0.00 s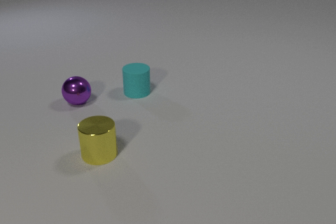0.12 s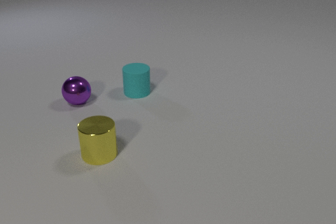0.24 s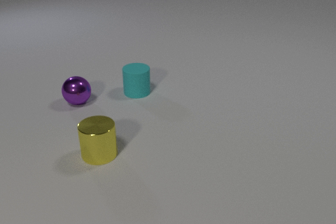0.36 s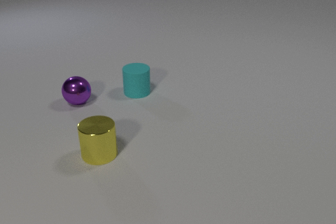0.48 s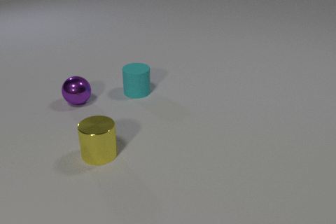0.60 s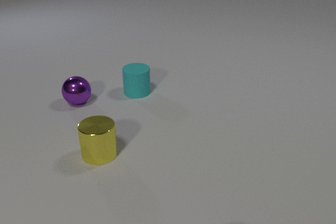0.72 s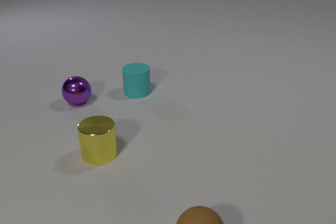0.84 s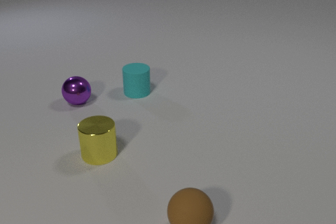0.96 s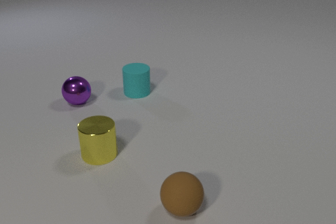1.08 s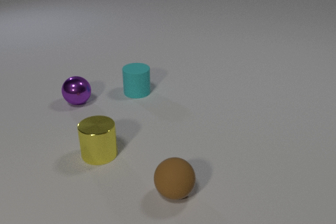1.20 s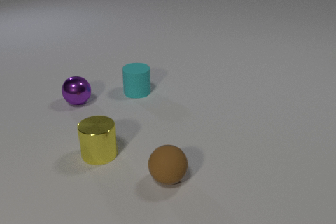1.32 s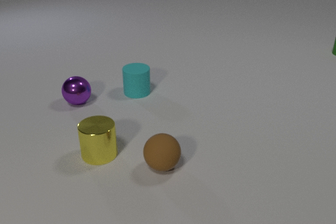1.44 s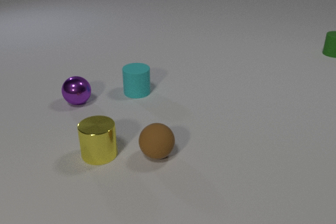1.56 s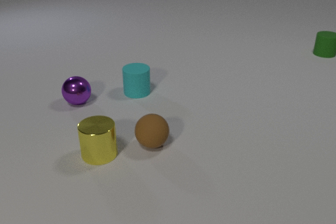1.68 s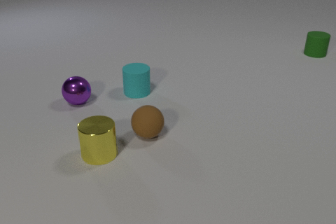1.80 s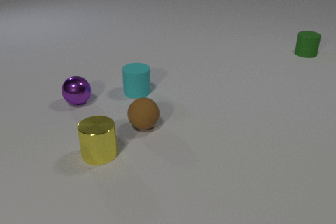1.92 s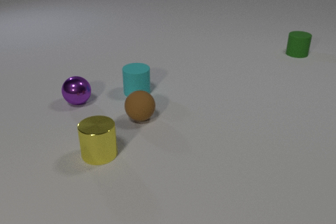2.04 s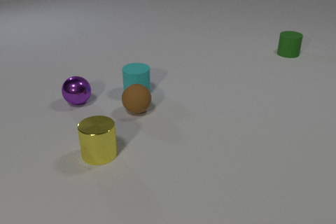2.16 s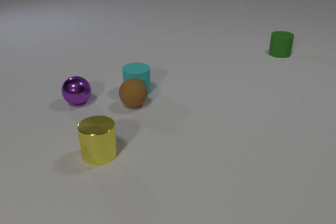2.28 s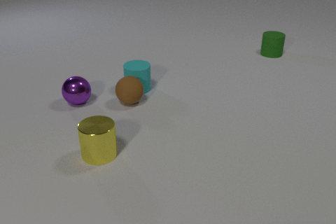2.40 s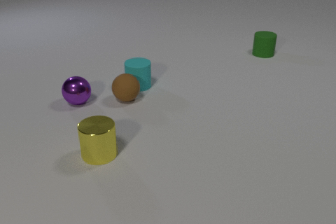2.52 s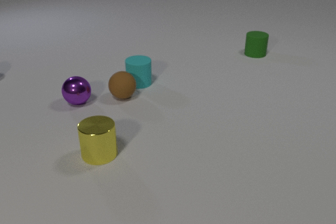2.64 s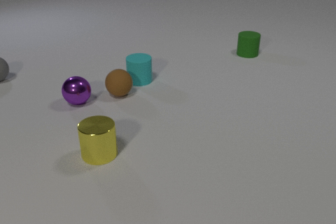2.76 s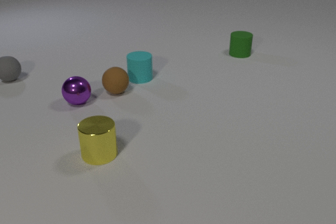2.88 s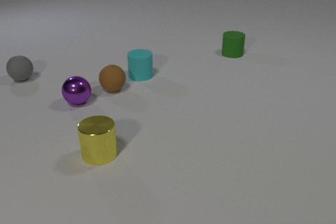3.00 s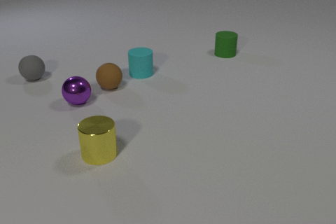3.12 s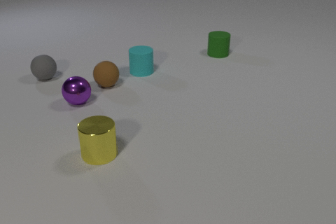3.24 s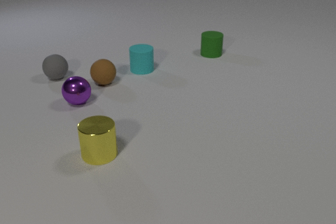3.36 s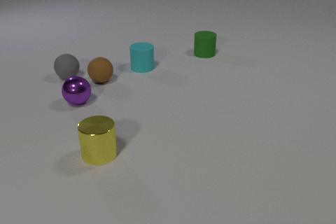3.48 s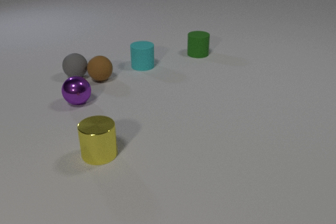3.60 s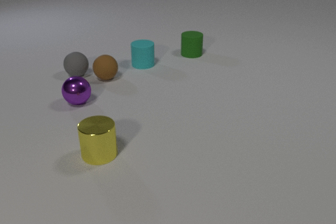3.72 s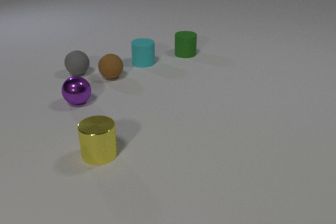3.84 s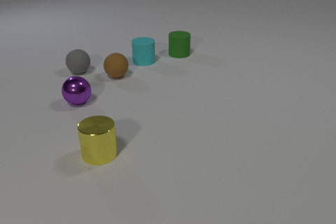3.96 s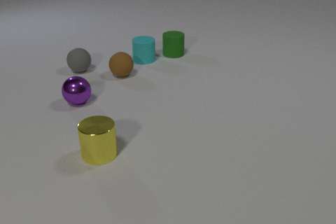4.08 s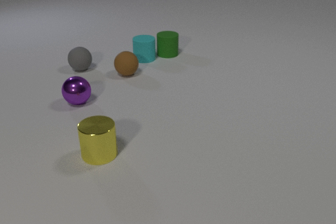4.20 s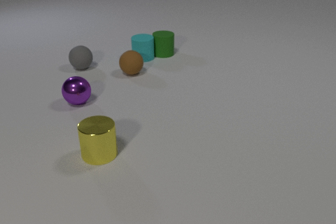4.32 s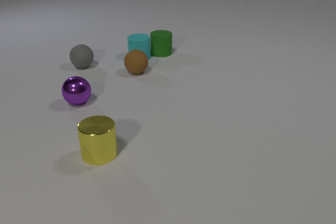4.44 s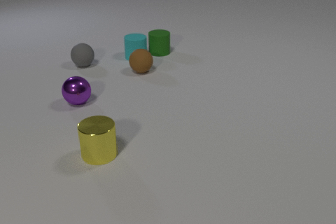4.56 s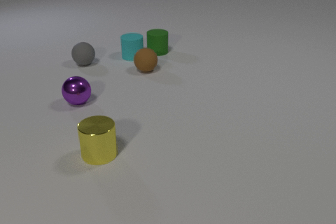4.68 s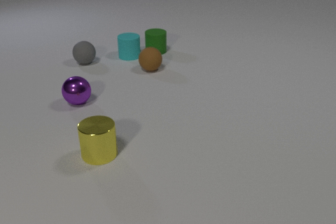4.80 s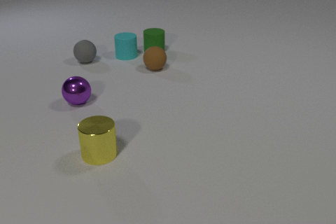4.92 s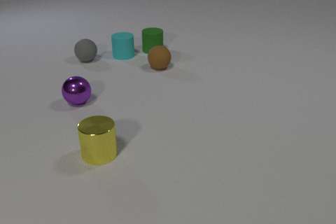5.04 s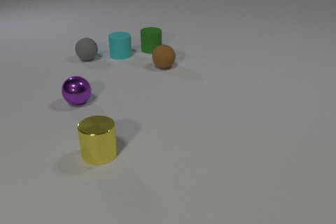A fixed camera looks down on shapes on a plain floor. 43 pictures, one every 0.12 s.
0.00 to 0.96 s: The brown rubber sphere comes in at the bottom edge, rolls away from the camera.
0.96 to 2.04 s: The brown rubber sphere rolls away from the camera. The green rubber cylinder comes in at the right edge, slides to the left.
2.04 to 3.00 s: The brown rubber sphere rolls away from the camera and to the left. The cyan rubber cylinder slides away from the camera. The gray rubber sphere comes in at the left edge, rolls to the right. The green rubber cylinder slides to the left. The brown rubber sphere and the cyan rubber cylinder collide.
3.00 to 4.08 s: The brown rubber sphere rolls away from the camera and to the right. The cyan rubber cylinder slides away from the camera. The gray rubber sphere rolls to the right. The green rubber cylinder slides to the left. The brown rubber sphere and the gray rubber sphere collide.
4.08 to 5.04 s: The brown rubber sphere rolls to the right and away from the camera. The cyan rubber cylinder slides to the left and away from the camera. The gray rubber sphere rolls away from the camera. The green rubber cylinder slides to the left and away from the camera. The cyan rubber cylinder and the green rubber cylinder collide.
How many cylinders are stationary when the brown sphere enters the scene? 2.
Are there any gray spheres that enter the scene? yes.
How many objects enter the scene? 3.
